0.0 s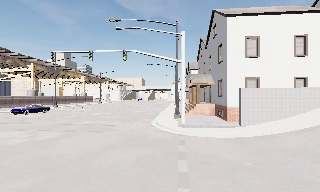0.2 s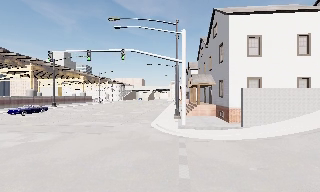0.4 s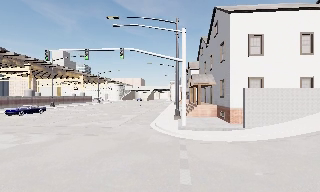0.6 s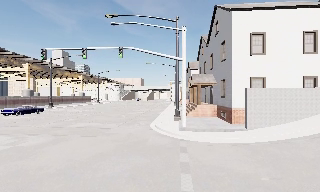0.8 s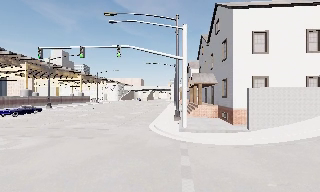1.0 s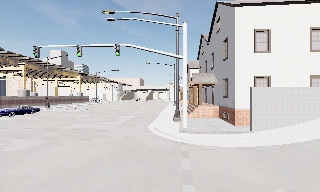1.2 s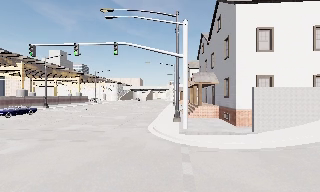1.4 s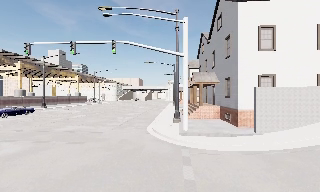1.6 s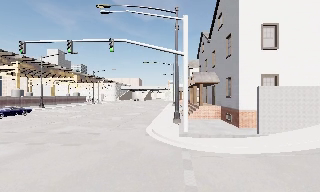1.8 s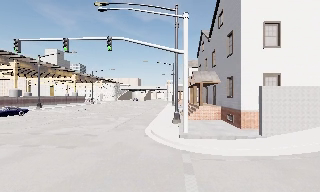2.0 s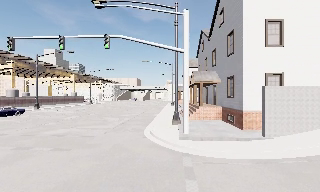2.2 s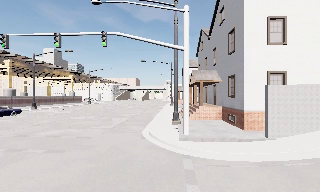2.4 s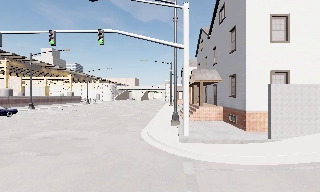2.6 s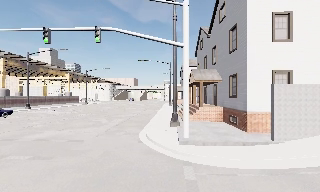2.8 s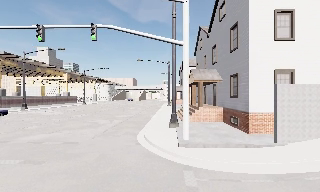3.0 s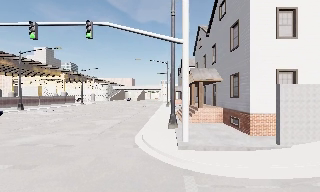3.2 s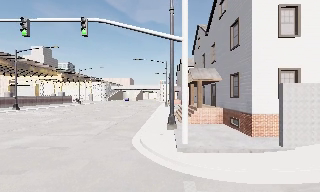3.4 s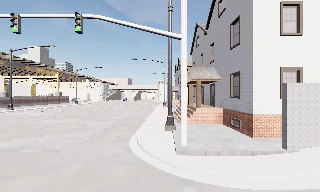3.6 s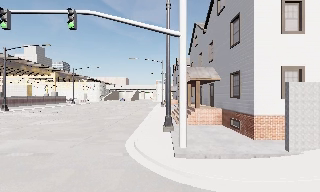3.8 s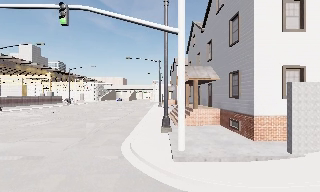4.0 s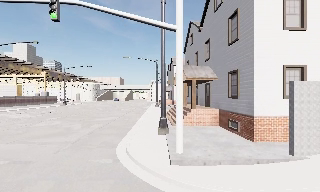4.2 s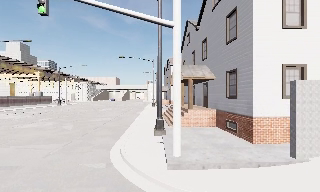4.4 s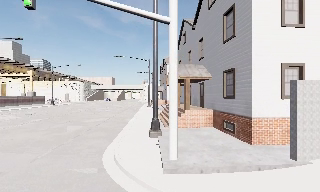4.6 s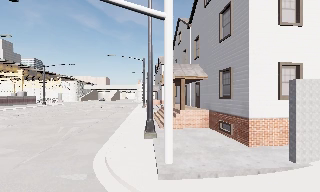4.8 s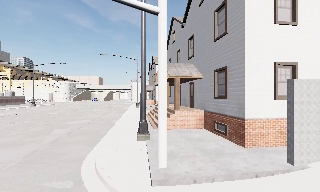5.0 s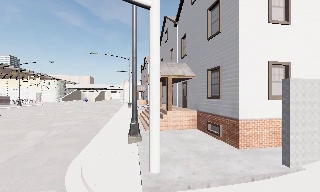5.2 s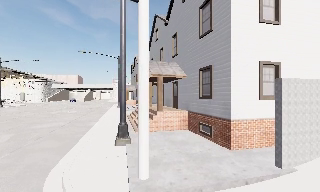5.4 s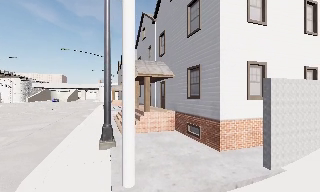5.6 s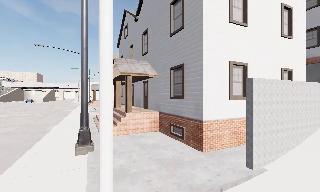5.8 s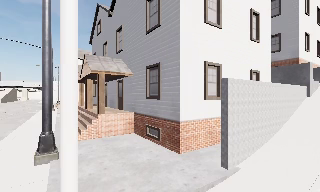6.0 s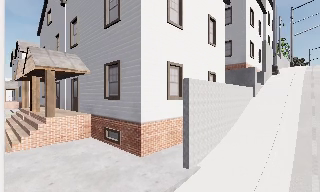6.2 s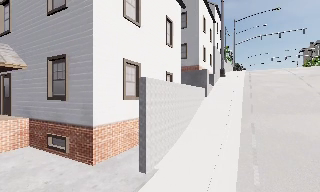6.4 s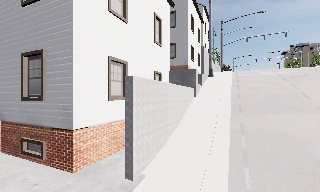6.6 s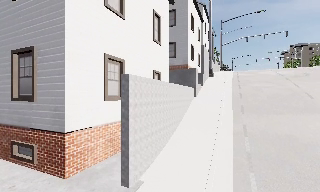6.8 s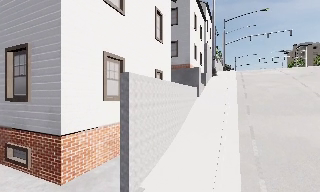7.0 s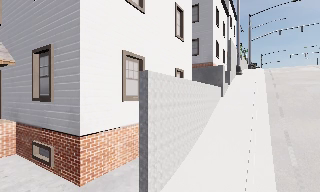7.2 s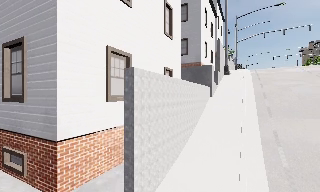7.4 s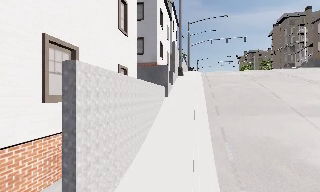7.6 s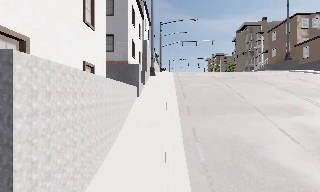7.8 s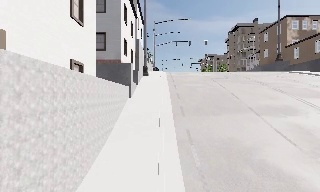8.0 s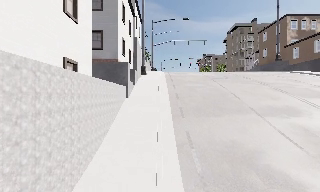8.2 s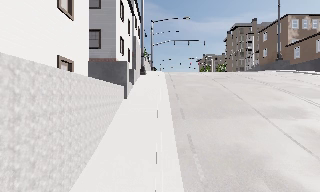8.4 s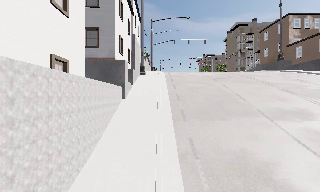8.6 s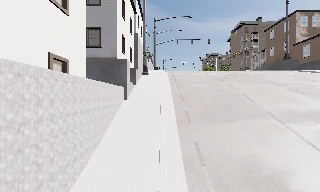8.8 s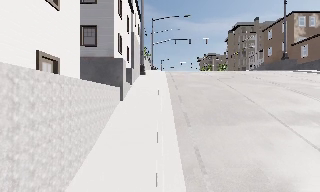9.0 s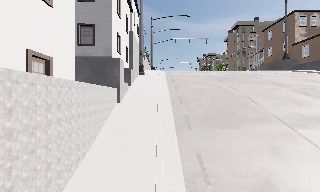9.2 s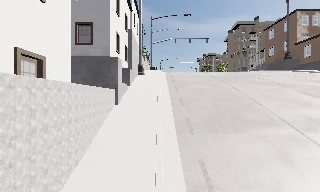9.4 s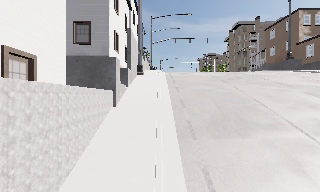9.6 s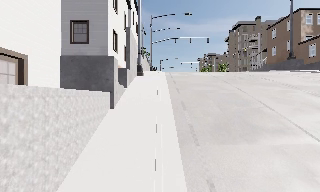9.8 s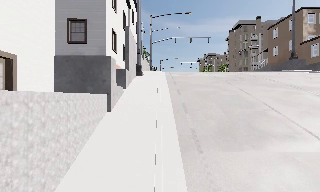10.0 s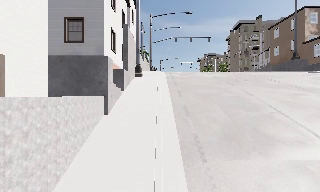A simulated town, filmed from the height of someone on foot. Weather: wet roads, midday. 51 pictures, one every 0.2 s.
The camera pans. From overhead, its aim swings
clockwise.
The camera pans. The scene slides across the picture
to the left.
0.0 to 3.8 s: The camera travels forward, about 7 m, so what stands in front looms larger.
3.8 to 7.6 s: The scene slides to the left, as the camera pans about 85 degrees to its right. It travels forward, about 7 m.
7.6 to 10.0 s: The camera travels forward, about 4 m, so what stands in front looms larger.
The film runs forward here.
